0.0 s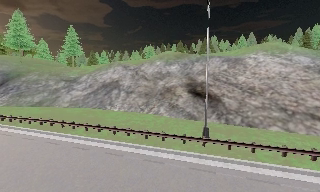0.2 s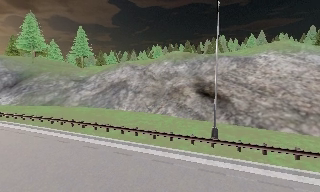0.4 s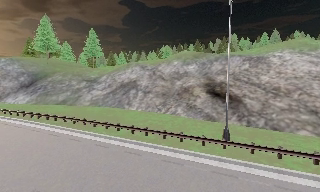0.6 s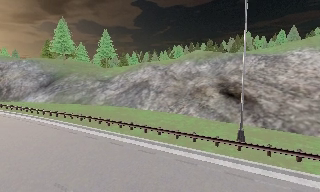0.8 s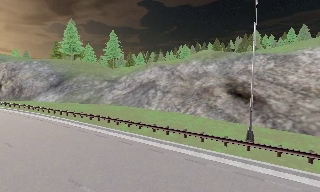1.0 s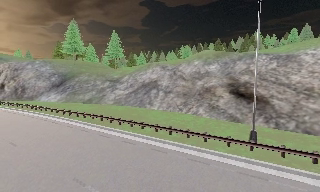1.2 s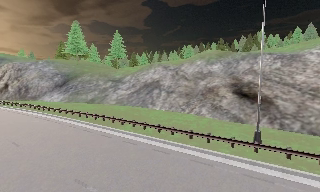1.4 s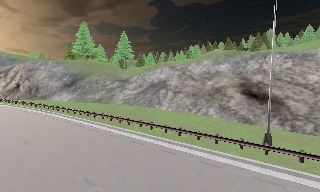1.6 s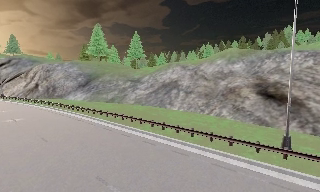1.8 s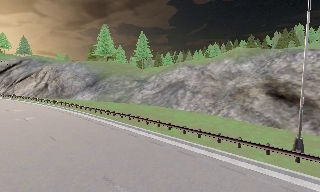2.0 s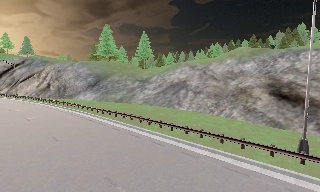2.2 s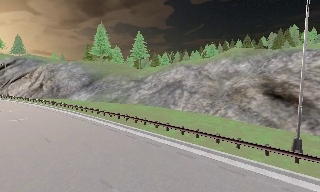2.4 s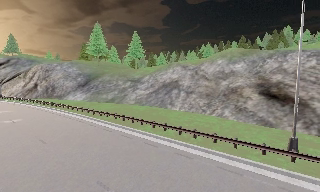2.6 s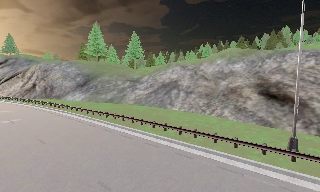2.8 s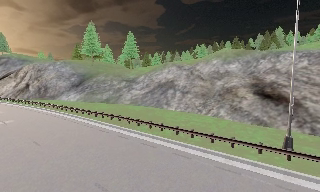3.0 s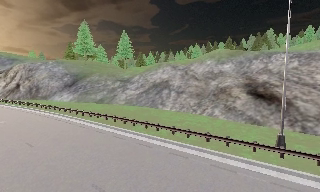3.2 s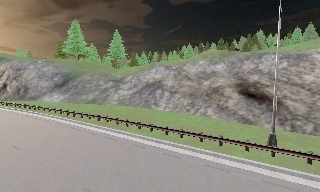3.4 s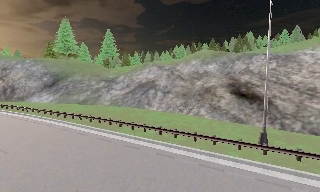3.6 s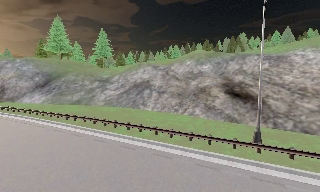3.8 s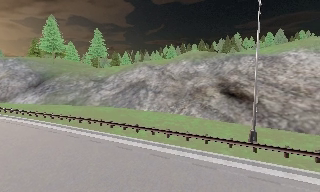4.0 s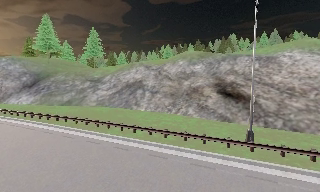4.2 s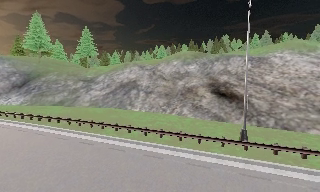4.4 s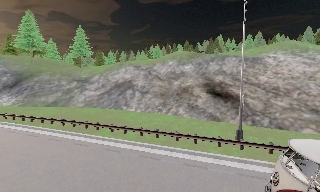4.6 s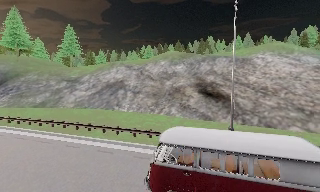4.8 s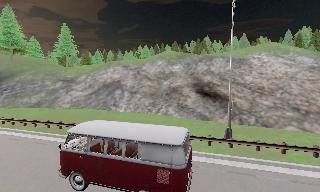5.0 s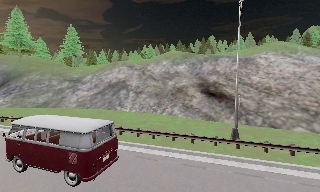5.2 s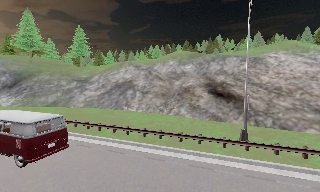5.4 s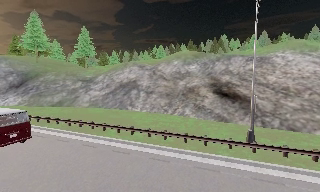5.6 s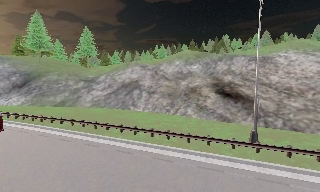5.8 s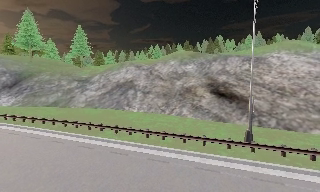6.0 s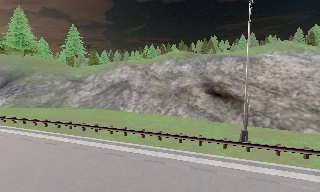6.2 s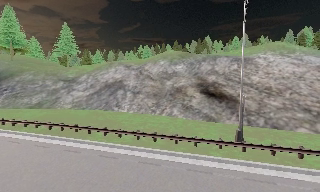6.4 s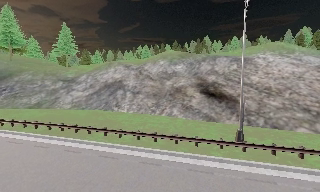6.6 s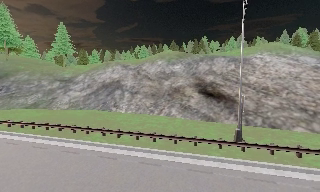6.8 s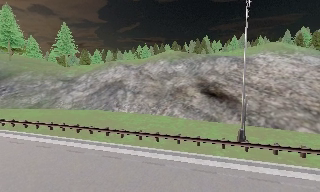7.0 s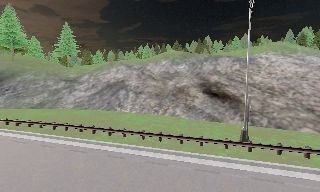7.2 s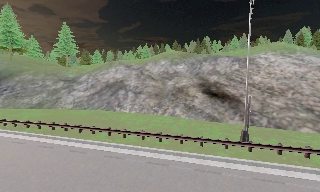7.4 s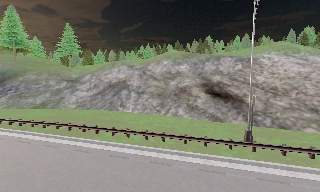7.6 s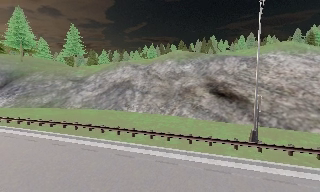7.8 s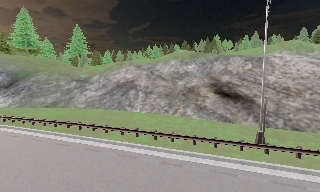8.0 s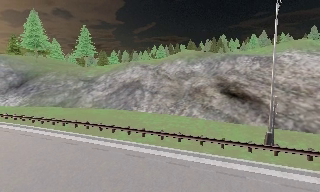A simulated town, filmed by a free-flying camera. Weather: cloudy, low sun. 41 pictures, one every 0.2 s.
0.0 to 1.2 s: The scene slides to the right, as the camera pans about 15 degrees to its left. It travels to its left, about 0.5 m, so close, fixed things drift to the right.
1.2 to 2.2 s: The camera shifts only a little, or ends up much as it began.
2.2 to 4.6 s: The camera swings to its right by about 20 degrees, and the scene slides to the left. It travels to its left, about 1 m.
4.6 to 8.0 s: The camera travels to its left and forward, about 1 m, so close, fixed things drift to the right.
The film runs forward here.
